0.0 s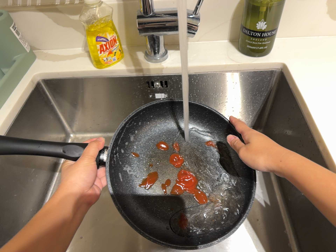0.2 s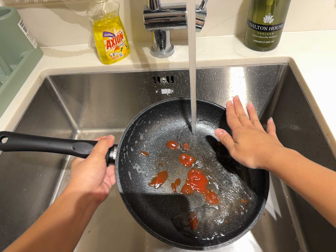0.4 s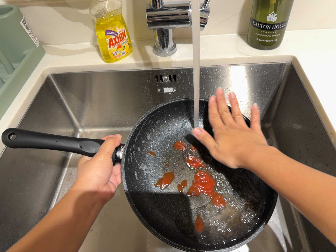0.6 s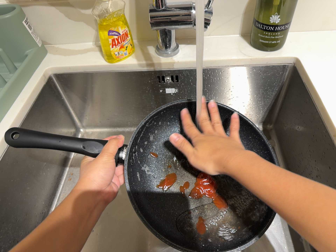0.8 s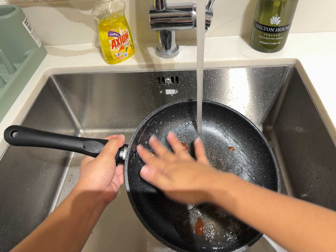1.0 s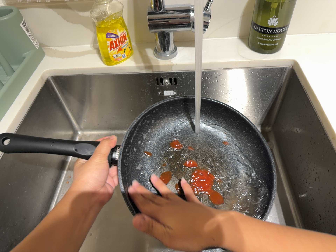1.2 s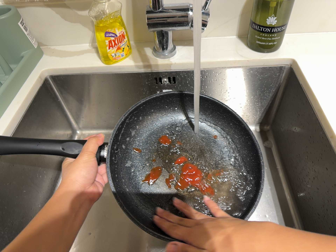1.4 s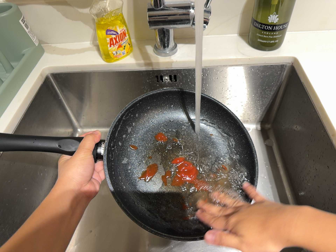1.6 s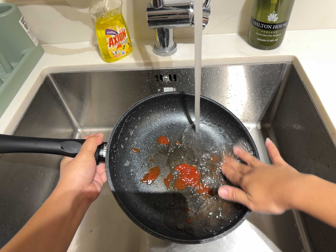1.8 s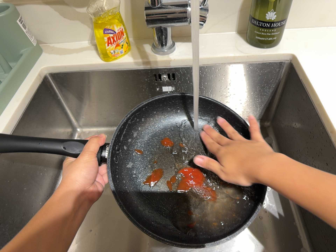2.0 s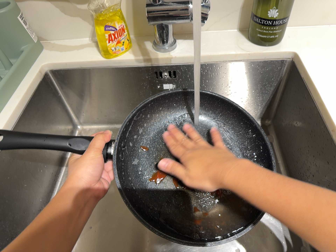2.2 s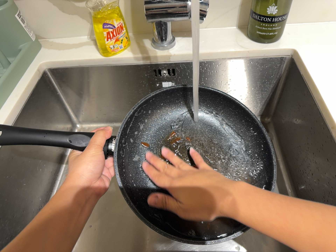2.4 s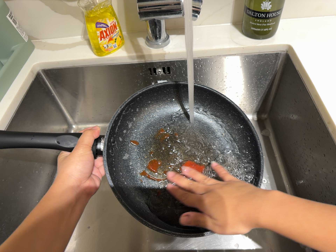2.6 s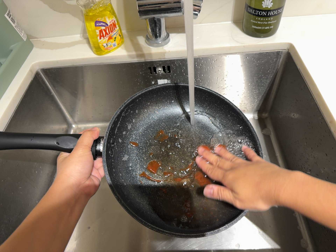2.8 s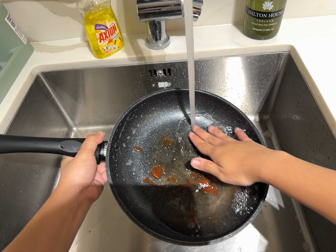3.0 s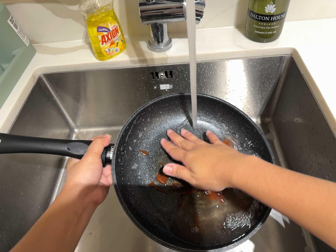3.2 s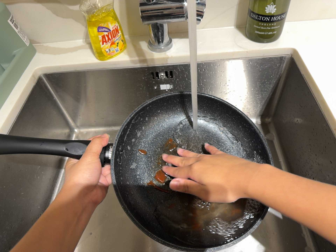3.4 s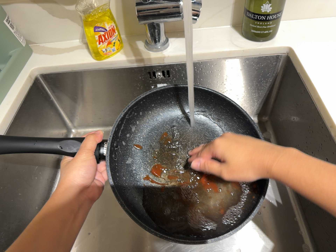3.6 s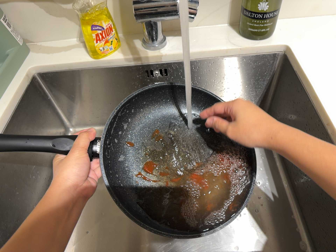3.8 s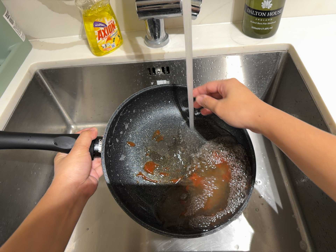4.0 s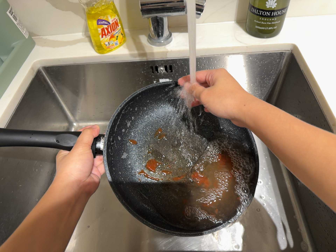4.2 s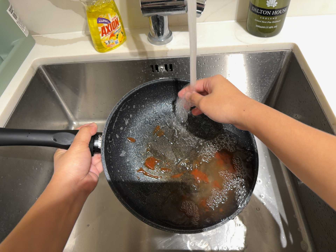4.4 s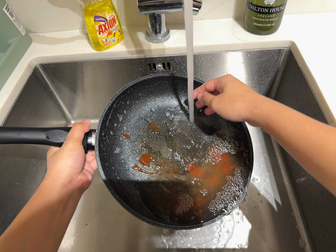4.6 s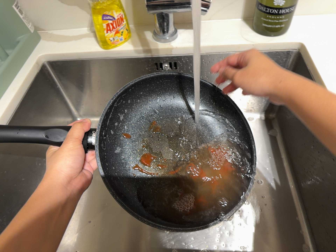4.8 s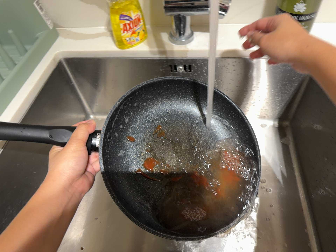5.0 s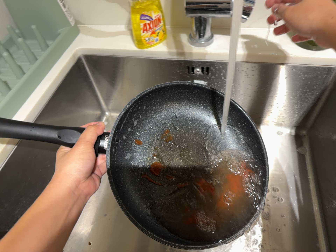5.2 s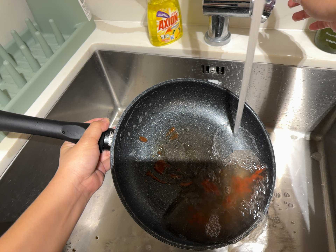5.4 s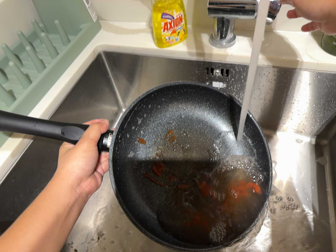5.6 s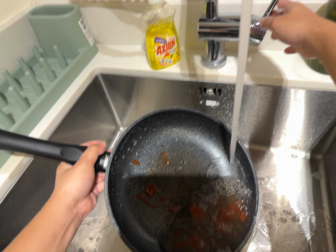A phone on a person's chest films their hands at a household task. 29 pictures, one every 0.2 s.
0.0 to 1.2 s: The camera shifts only a little, or ends up much as it began.
1.2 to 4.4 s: The camera shifts only a little, or ends up much as it began.
4.4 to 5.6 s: The camera swings to its left by about 10 degrees, and the scene slides to the right. It rolls about its line of sight by about 10 degrees, and the scene rotates clockwise.
The film runs forward here.
